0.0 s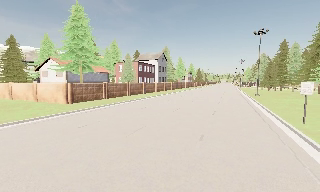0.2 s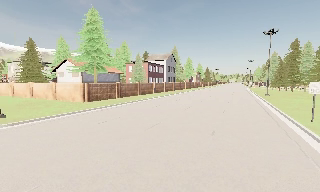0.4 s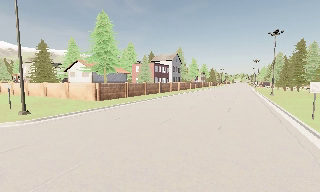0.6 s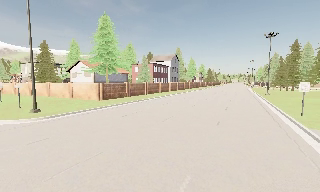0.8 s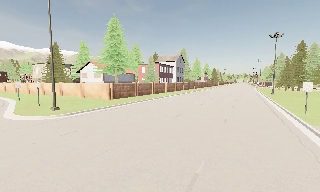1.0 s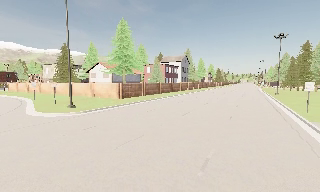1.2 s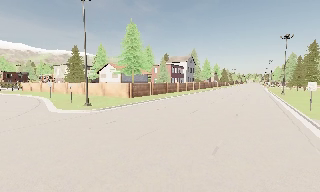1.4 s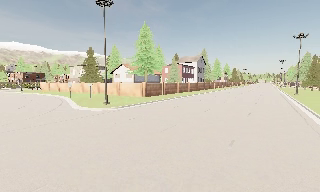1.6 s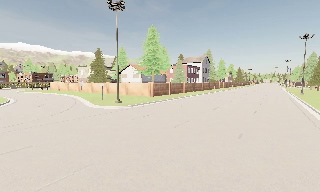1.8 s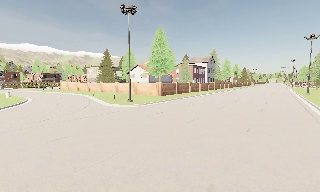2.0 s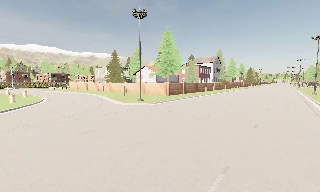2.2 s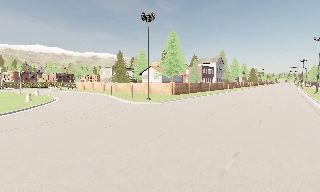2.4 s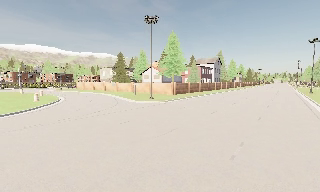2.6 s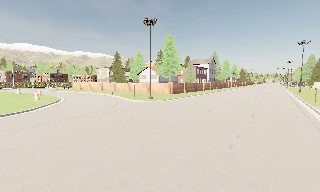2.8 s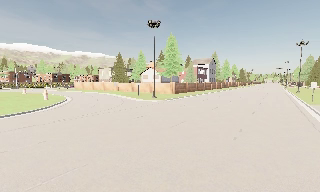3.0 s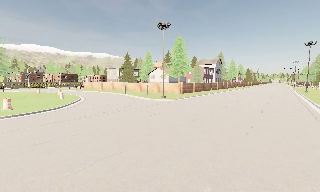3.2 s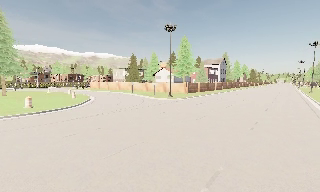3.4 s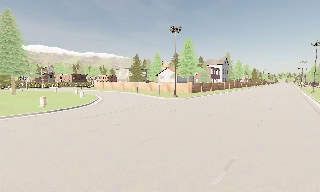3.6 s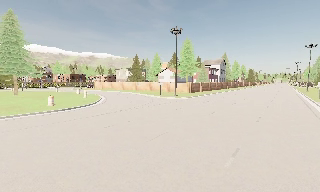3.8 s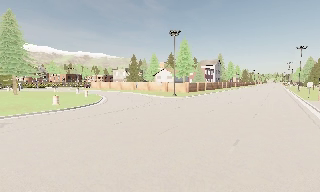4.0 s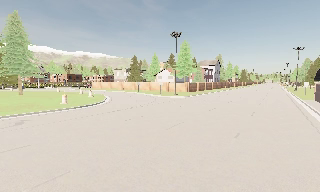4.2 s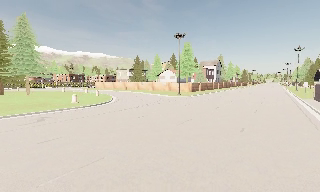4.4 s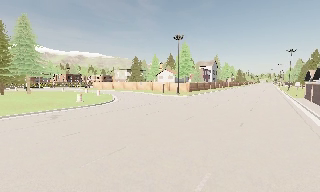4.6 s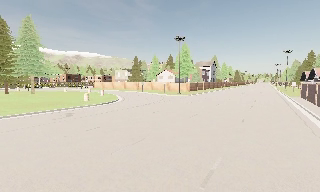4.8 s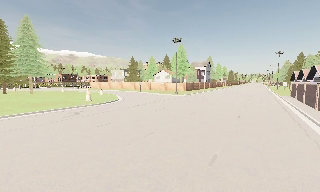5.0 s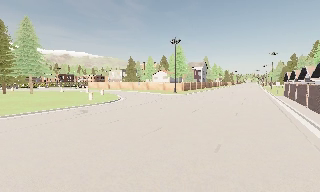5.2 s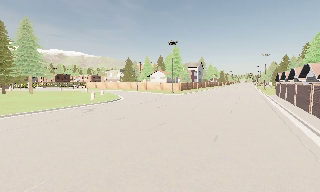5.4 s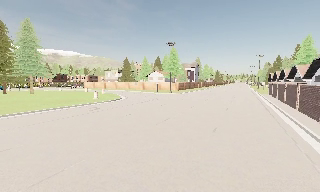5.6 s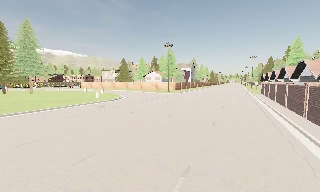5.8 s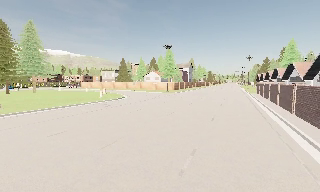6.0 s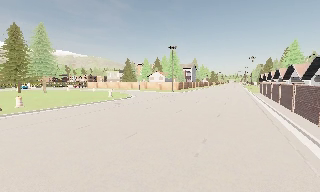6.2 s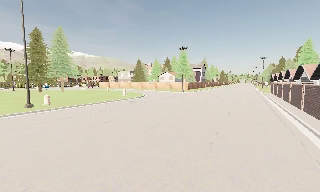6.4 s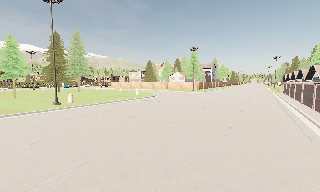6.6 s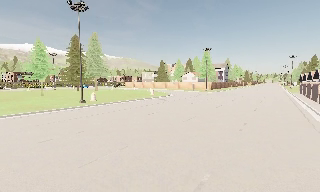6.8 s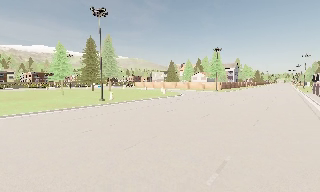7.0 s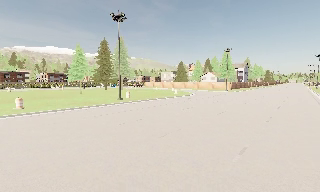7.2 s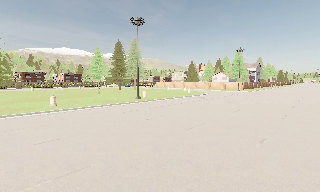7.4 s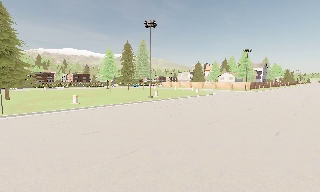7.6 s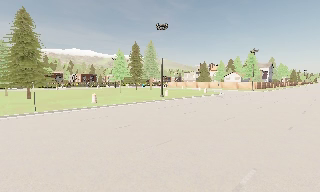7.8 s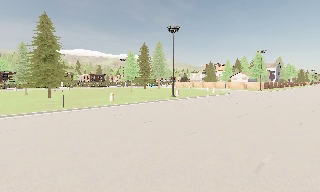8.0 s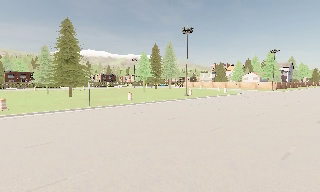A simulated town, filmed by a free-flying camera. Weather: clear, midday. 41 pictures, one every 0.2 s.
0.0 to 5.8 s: The camera travels backward and to its left, about 35 m, so what stands in front gets smaller.
5.8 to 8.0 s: The camera swings to its left by about 25 degrees, and the scene slides to the right. It travels backward and to its left, about 17 m, so what stands in front gets smaller.
The film runs backward here.
